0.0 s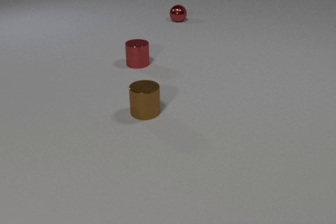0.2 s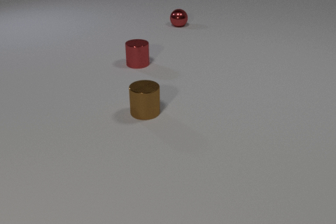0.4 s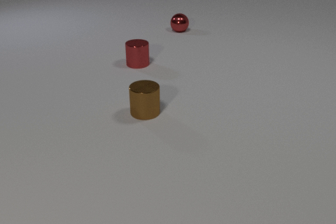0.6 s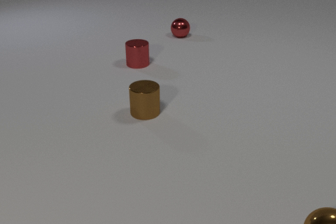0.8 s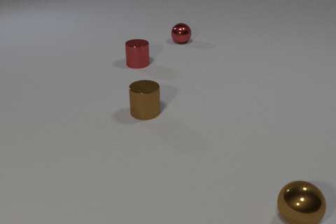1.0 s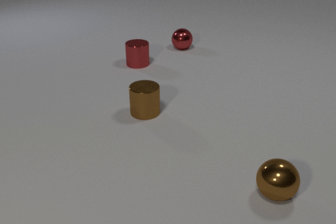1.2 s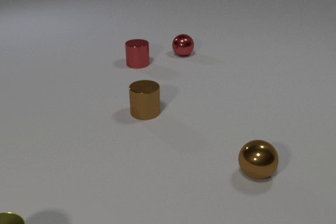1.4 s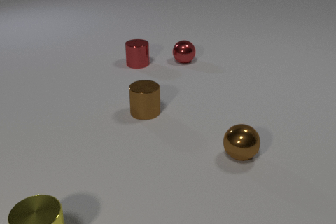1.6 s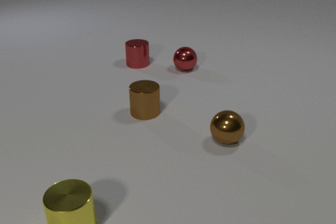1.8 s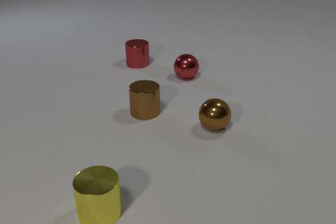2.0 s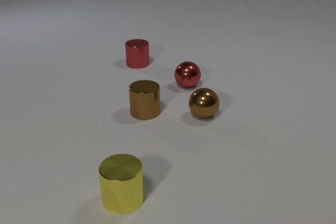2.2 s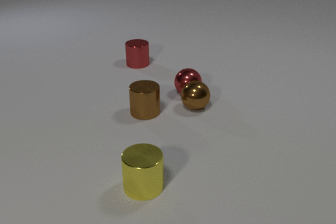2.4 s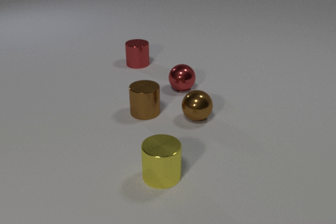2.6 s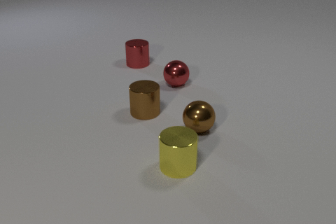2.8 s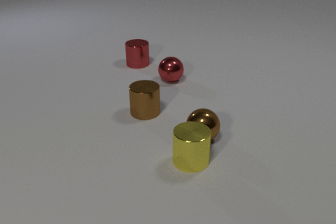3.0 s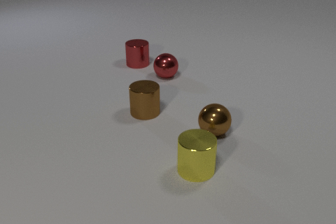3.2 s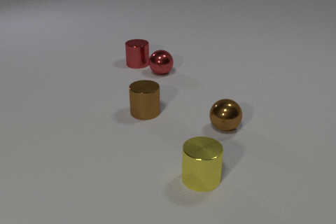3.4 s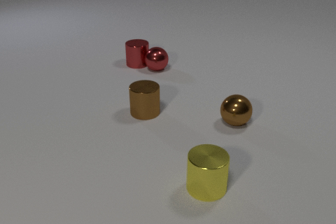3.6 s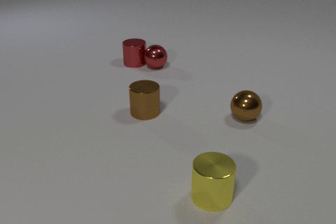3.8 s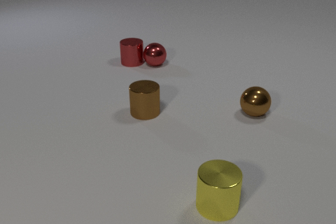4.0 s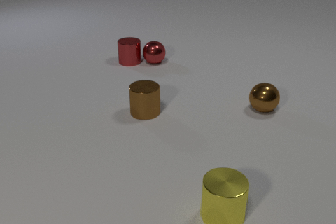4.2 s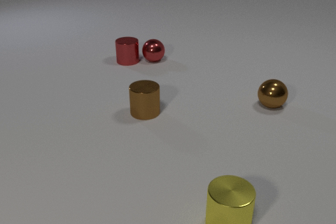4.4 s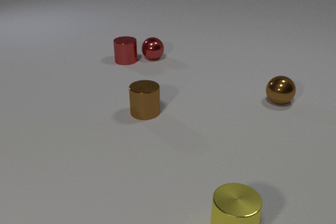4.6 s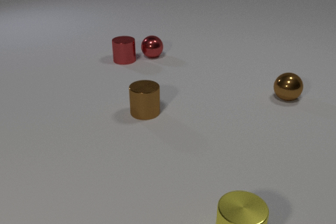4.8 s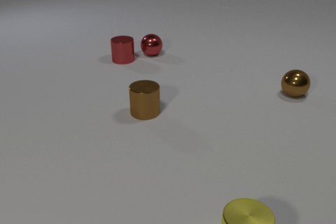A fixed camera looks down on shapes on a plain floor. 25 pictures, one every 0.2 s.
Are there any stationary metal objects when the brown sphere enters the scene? yes.
How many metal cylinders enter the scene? 1.
What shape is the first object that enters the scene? sphere.
0.0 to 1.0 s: The brown metal sphere comes in at the bottom edge, rolls away from the camera and to the left. The red metal sphere rolls toward the camera.
1.0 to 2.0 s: The brown metal sphere rolls away from the camera and to the left. The red metal sphere rolls toward the camera. The yellow metal cylinder comes in at the bottom edge, slides to the right and away from the camera.
2.0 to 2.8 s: The brown metal sphere rolls toward the camera. The red metal sphere rolls to the left and away from the camera. The yellow metal cylinder slides to the right and away from the camera. The brown metal sphere and the red metal sphere collide. The brown metal sphere and the yellow metal cylinder collide.
2.8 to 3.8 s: The brown metal sphere rolls away from the camera and to the right. The red metal sphere rolls away from the camera and to the left. The yellow metal cylinder slides toward the camera and to the right. The red metal cylinder slides to the left. The red metal sphere and the red metal cylinder collide.
3.8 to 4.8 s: The brown metal sphere rolls away from the camera and to the right. The red metal sphere rolls away from the camera. The yellow metal cylinder slides toward the camera and to the right. The red metal cylinder slides to the left and away from the camera.
